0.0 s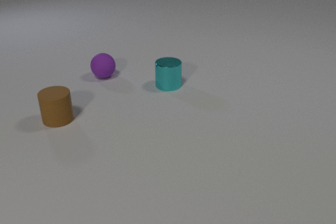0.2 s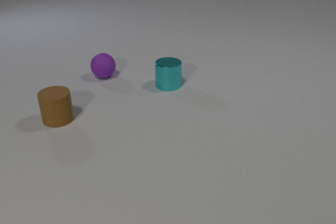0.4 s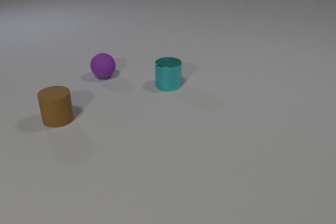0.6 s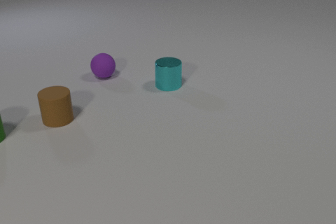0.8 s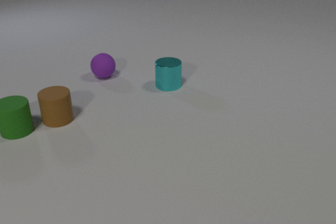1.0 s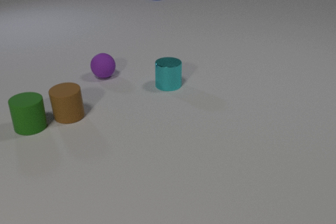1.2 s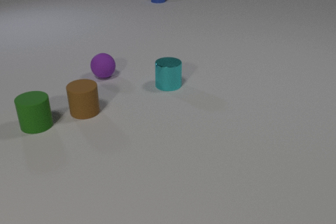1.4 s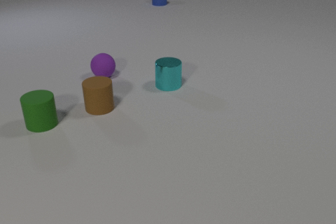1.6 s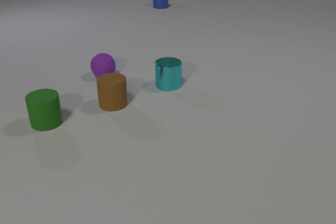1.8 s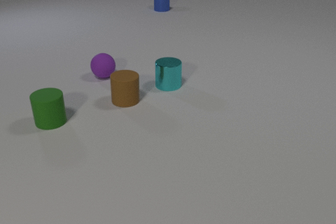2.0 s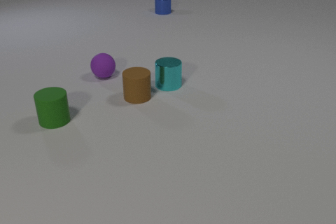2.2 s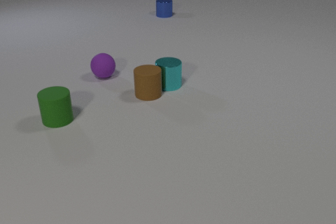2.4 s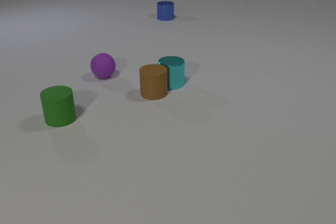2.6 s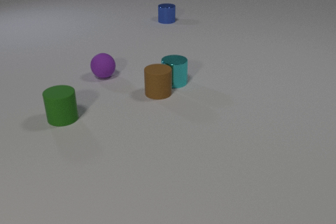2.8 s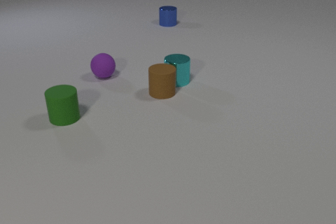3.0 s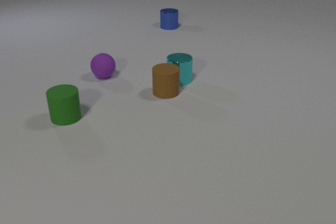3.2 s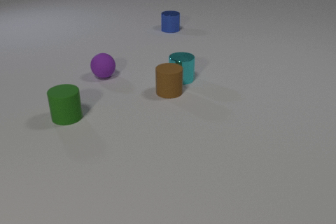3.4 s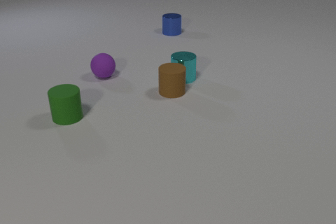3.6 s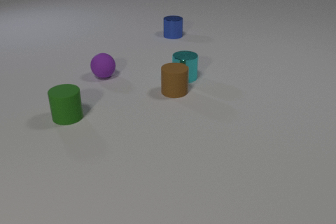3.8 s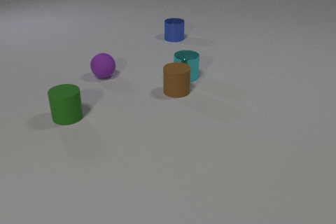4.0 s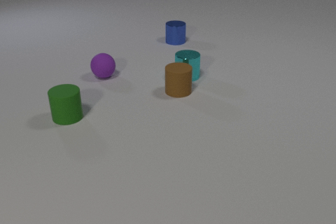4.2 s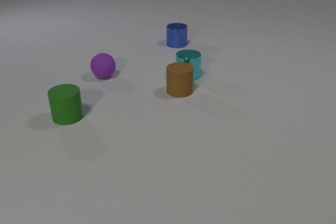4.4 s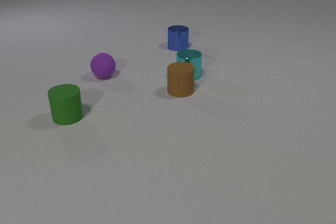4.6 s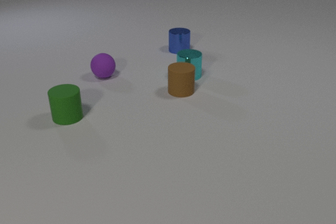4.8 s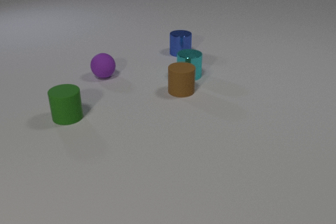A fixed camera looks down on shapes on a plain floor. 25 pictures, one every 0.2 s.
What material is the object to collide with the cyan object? rubber.
What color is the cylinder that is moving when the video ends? blue.
What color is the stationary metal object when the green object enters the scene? cyan.
0.0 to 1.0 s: The green rubber cylinder comes in at the left edge, slides to the right. The brown rubber cylinder slides to the right. The blue metal cylinder comes in at the top edge, slides toward the camera. The green rubber cylinder and the brown rubber cylinder collide.
1.0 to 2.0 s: The green rubber cylinder slides to the right. The brown rubber cylinder slides to the right and away from the camera. The blue metal cylinder slides toward the camera.
2.0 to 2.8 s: The green rubber cylinder slides to the right. The brown rubber cylinder slides to the right. The cyan metal cylinder slides away from the camera and to the right. The blue metal cylinder slides toward the camera. The brown rubber cylinder and the cyan metal cylinder collide.
2.8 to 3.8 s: The brown rubber cylinder slides to the right. The cyan metal cylinder slides away from the camera and to the right. The blue metal cylinder slides toward the camera.
3.8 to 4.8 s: The blue metal cylinder slides toward the camera.
